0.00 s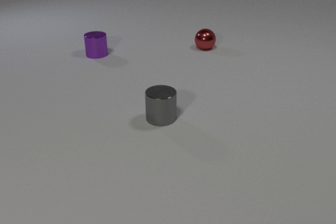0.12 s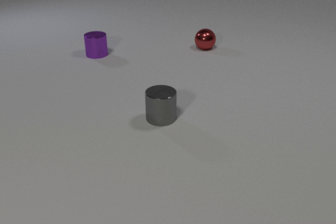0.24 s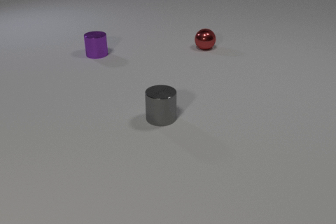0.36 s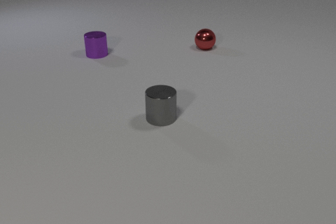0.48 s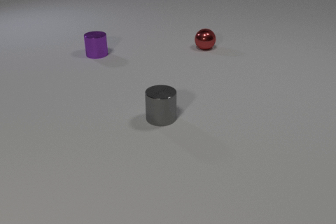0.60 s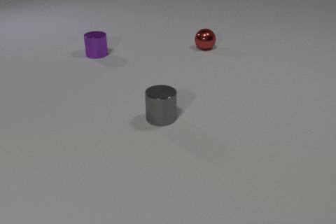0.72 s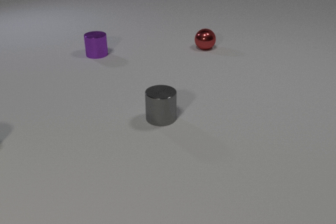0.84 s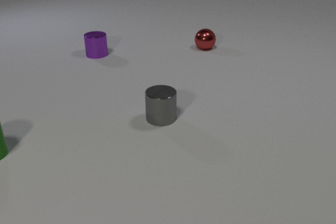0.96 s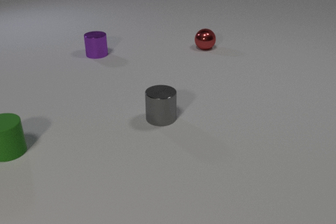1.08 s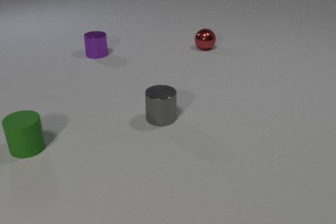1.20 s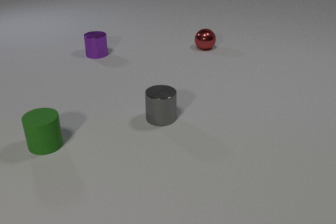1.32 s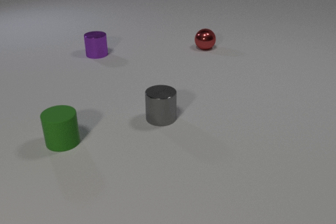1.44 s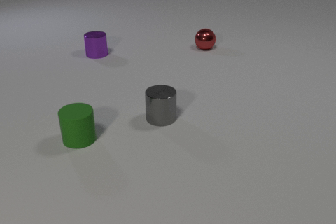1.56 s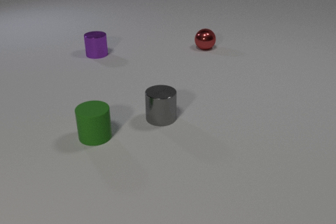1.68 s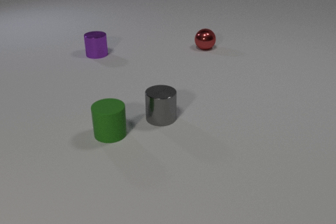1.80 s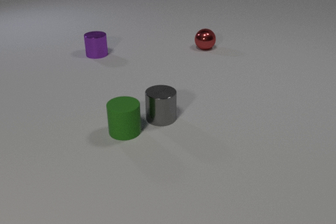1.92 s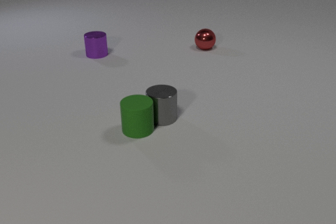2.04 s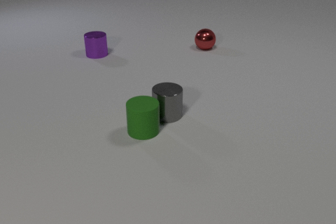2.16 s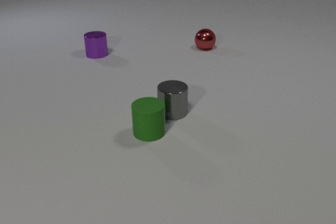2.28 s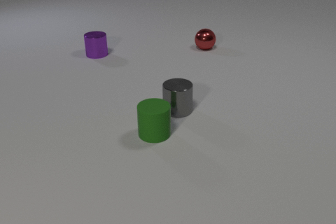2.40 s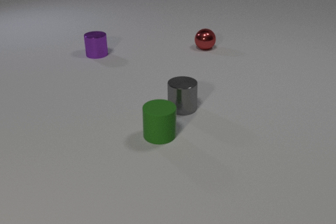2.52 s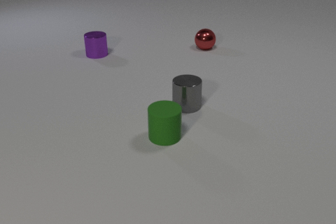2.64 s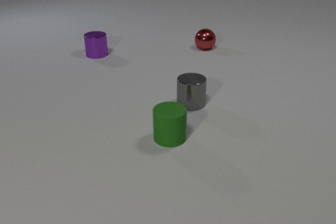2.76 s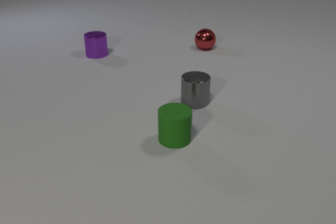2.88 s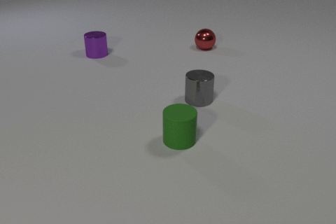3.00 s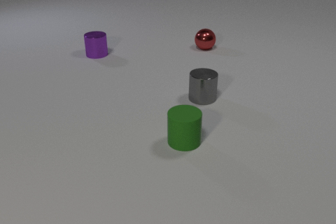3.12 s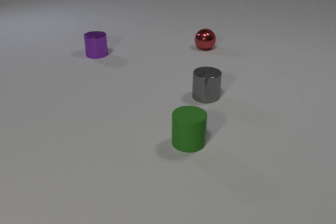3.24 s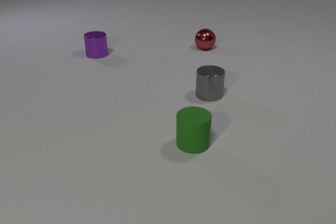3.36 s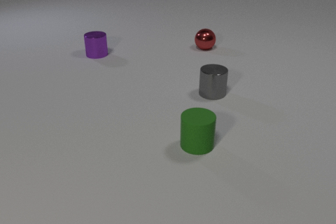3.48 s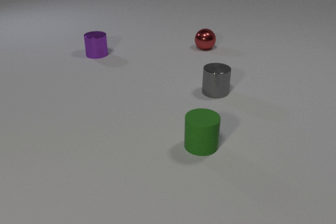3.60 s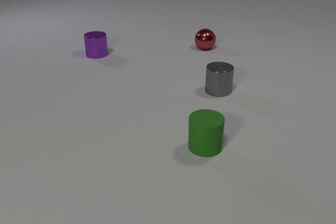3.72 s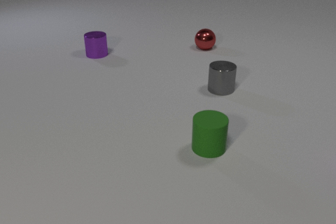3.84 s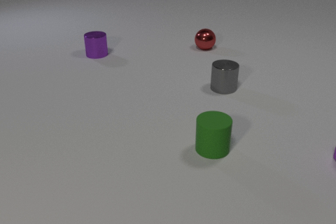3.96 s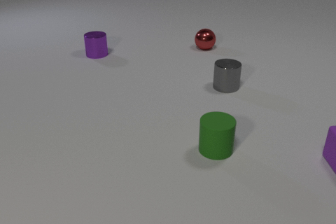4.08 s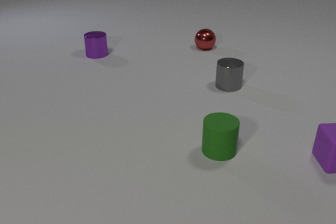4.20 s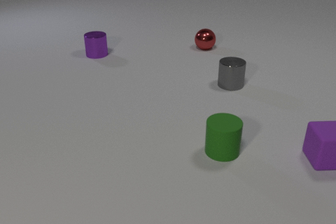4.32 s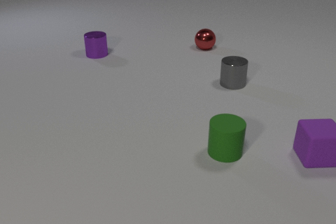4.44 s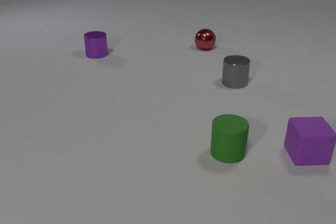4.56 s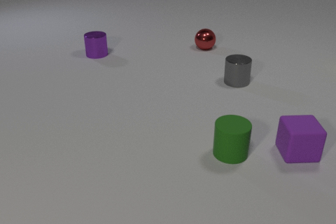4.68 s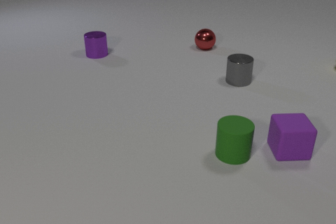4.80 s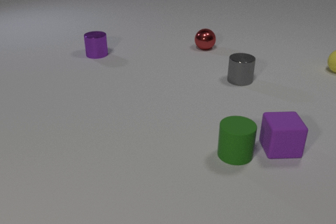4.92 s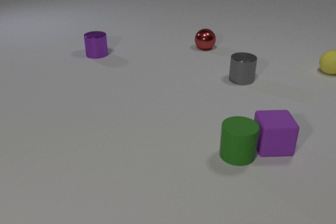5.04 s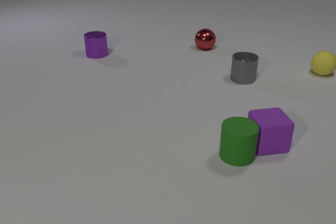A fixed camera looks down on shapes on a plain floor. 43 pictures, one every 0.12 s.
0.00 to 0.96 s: The green rubber cylinder comes in at the left edge, slides to the right.
0.96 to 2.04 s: The green rubber cylinder slides to the right. The gray metal cylinder slides to the right. The green rubber cylinder and the gray metal cylinder collide.
2.04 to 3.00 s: The green rubber cylinder slides to the right and toward the camera. The gray metal cylinder slides away from the camera and to the right.
3.00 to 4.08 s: The green rubber cylinder slides to the right. The gray metal cylinder slides away from the camera and to the right. The purple rubber cube comes in at the right edge, slides to the left.
4.08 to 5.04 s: The green rubber cylinder slides to the right. The gray metal cylinder slides away from the camera and to the right. The purple rubber cube slides to the left. The yellow rubber sphere comes in at the right edge, rolls to the left and toward the camera. The green rubber cylinder and the purple rubber cube collide.
What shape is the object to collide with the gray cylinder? cylinder.
How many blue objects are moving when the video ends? 0.
What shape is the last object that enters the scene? sphere.
